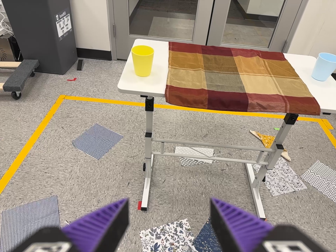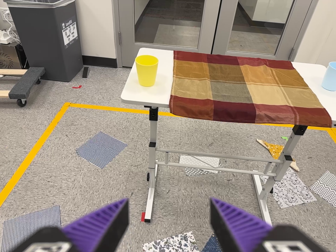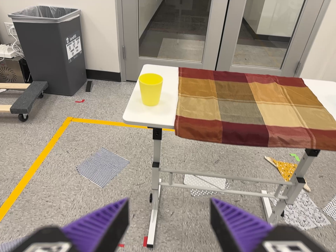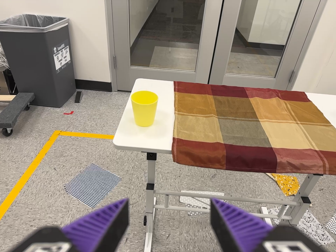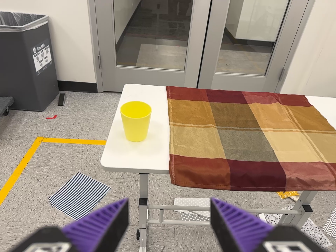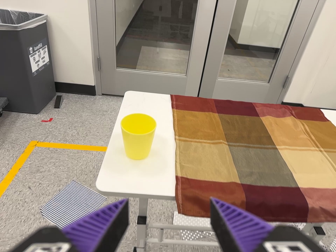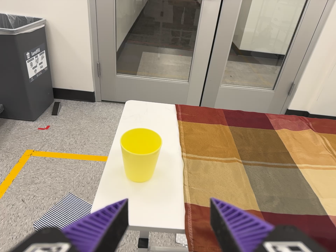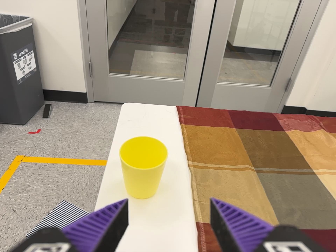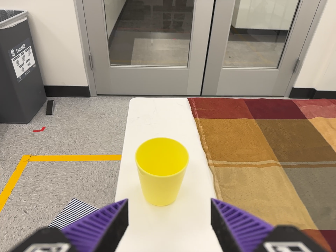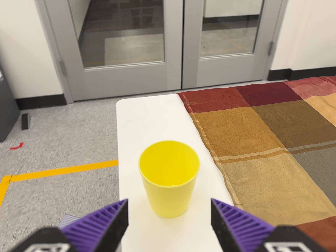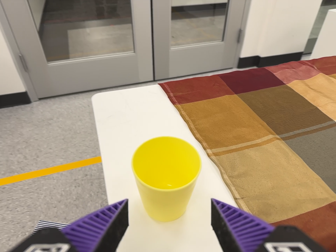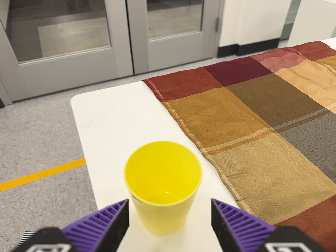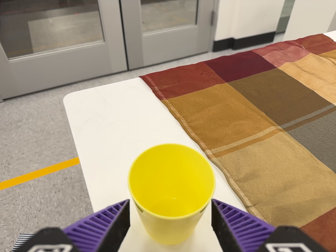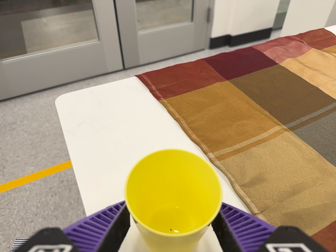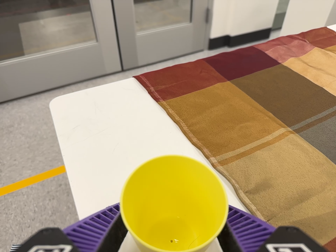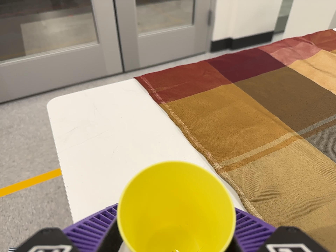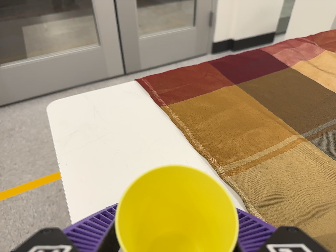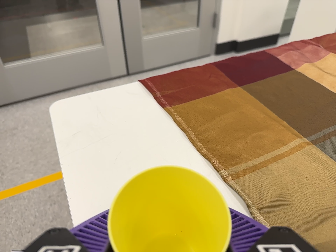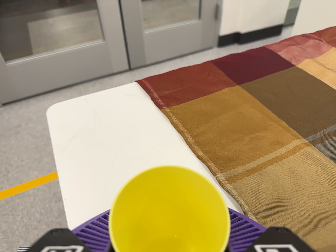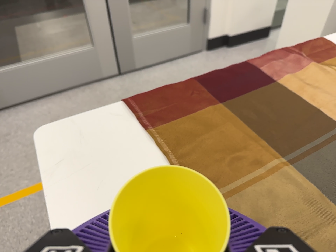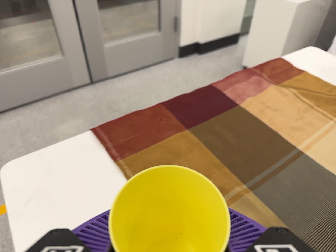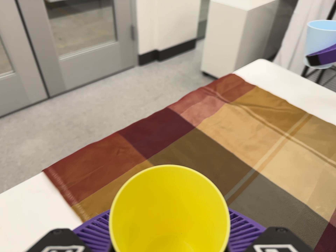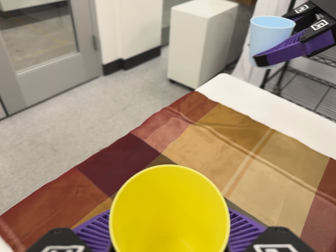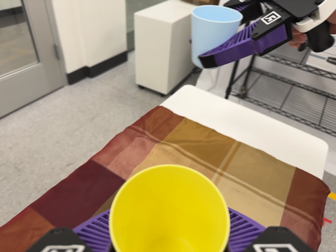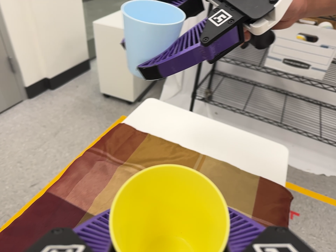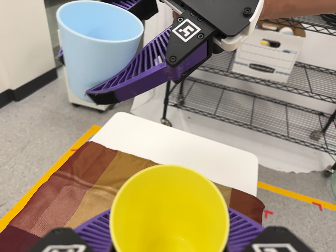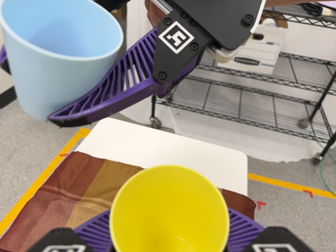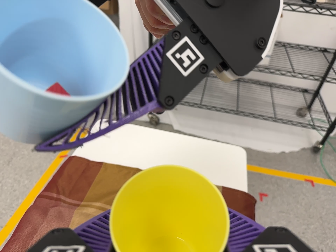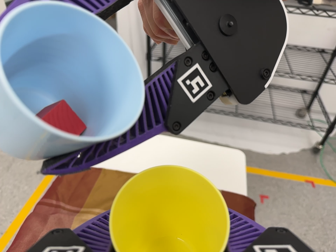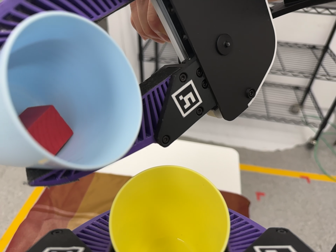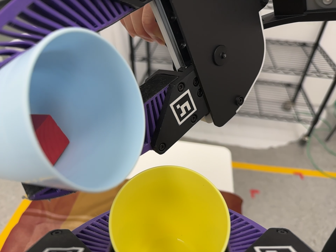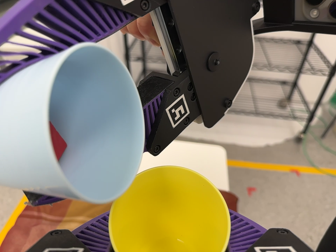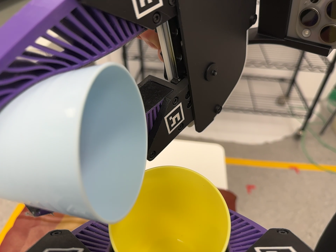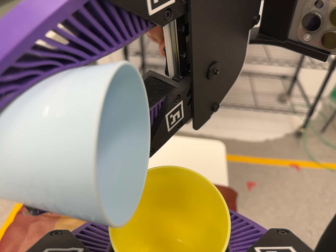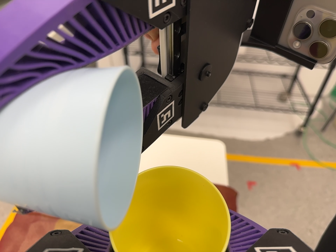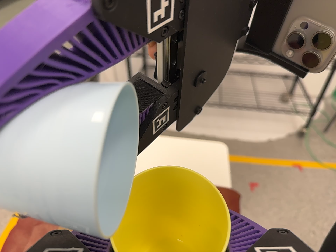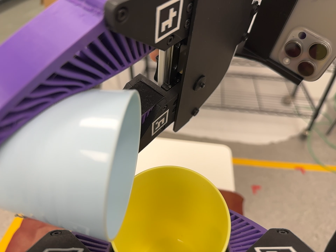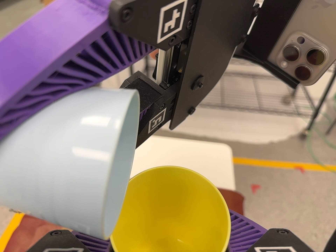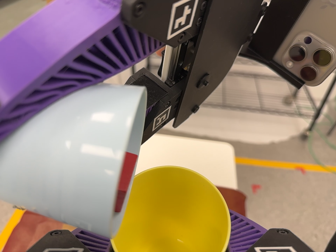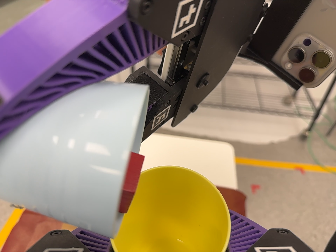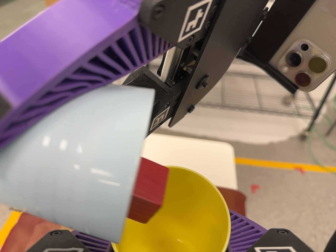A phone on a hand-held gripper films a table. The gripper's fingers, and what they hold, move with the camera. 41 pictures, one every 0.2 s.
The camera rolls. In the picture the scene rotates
counterclockwise.
The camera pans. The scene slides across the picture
to the left.
0.0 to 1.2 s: The camera travels forward and toward the top of its view, about 40 cm, so what stands in front looms larger.
1.2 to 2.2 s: The camera pans to its right by about 15 degrees. It travels forward and to its left, about 24 cm, so what stands in front looms larger. It rolls about its line of sight by about 20 degrees, and the scene rotates counterclockwise.
2.2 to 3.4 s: The camera travels forward, about 9 cm, so what stands in front looms larger.
3.4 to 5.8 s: The camera pans to its right by about 40 degrees. It travels toward the top of its view and to its right, about 36 cm, so close, fixed things drift downward. It rolls about its line of sight by about 35 degrees, and the scene rotates counterclockwise.
5.8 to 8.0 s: The camera shifts only a little, or ends up much as it began.
The film runs forward here.
